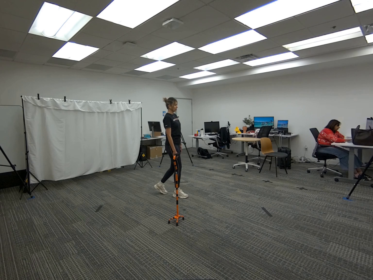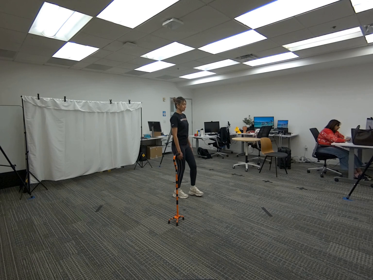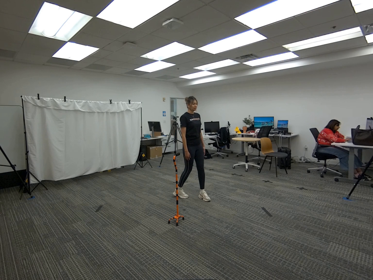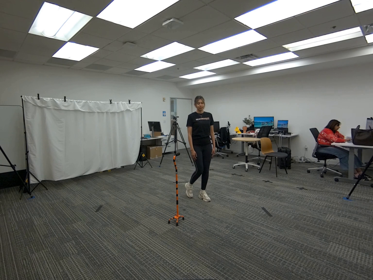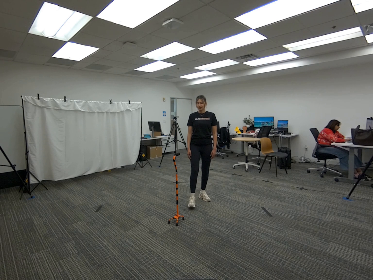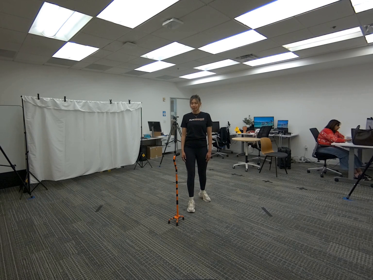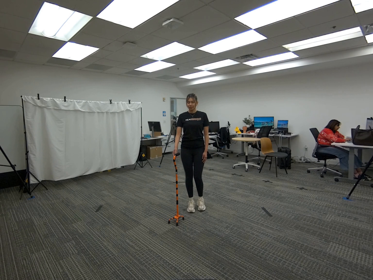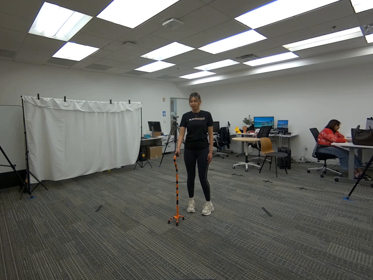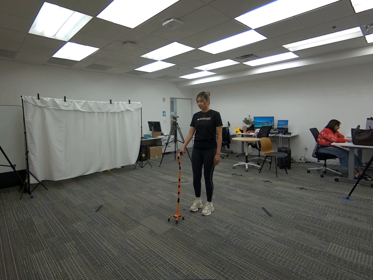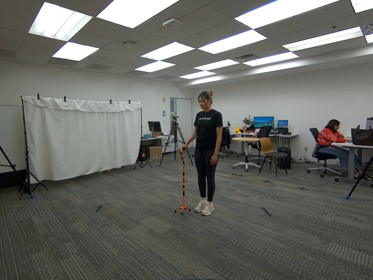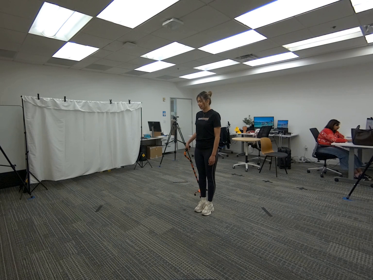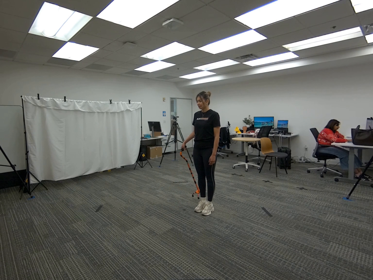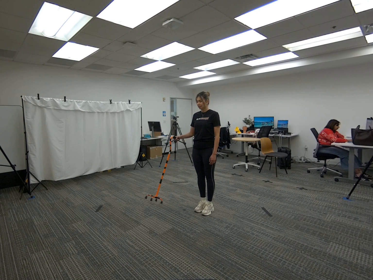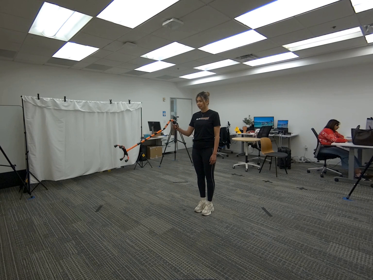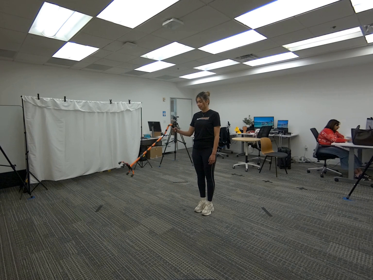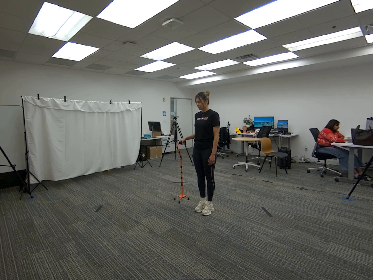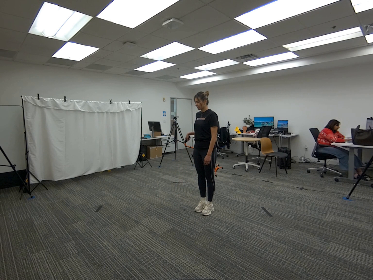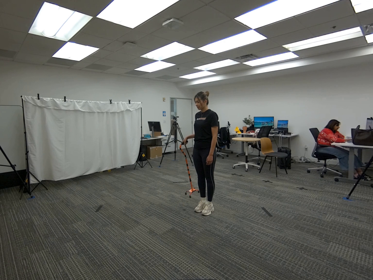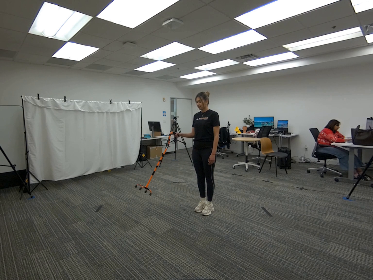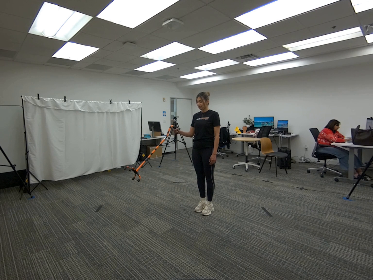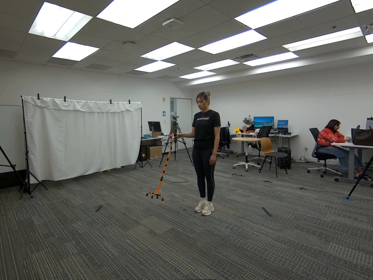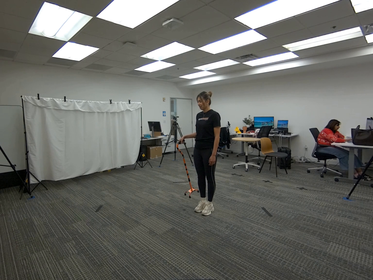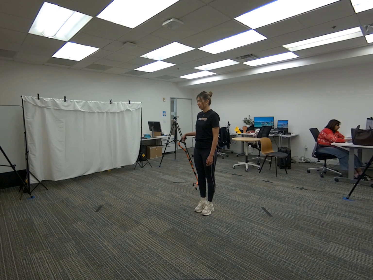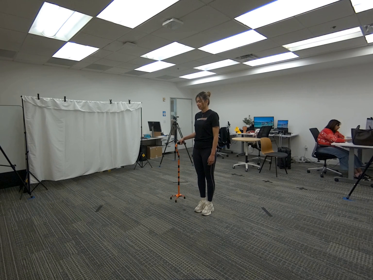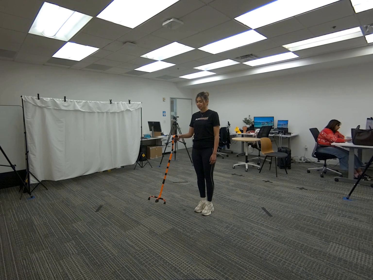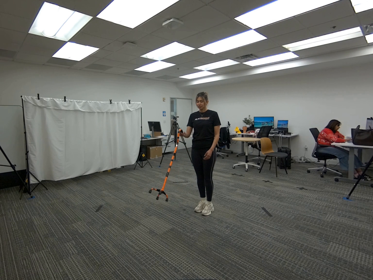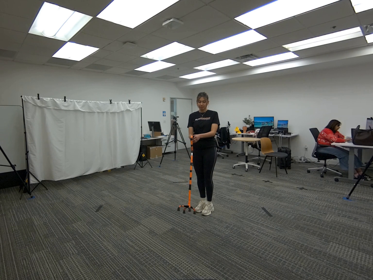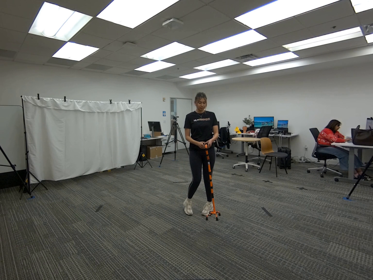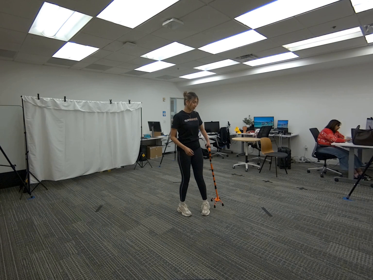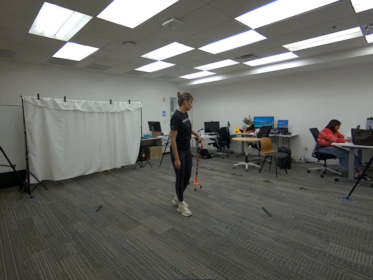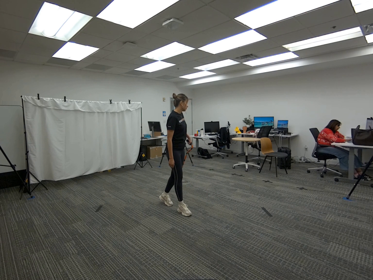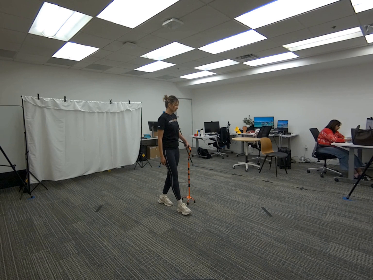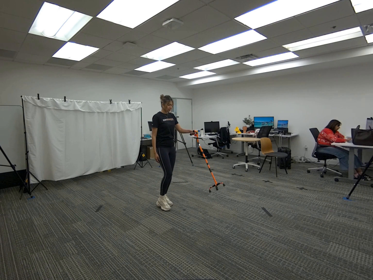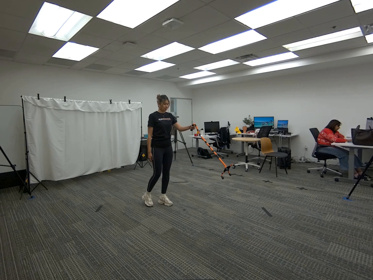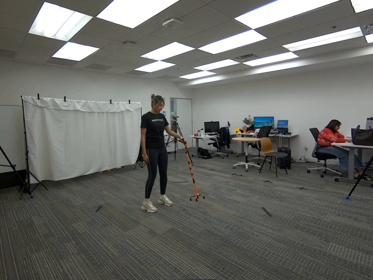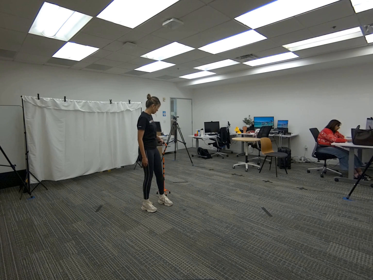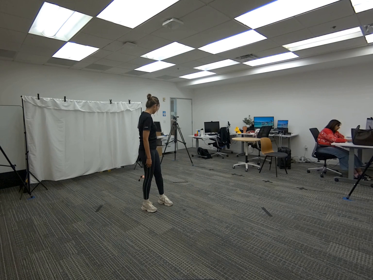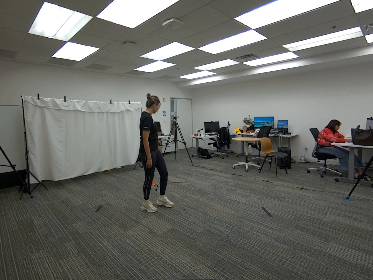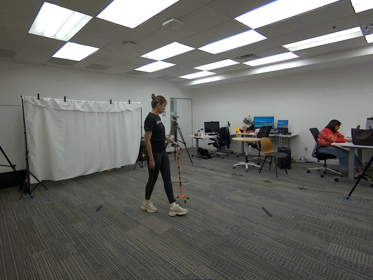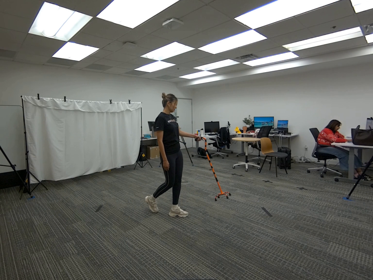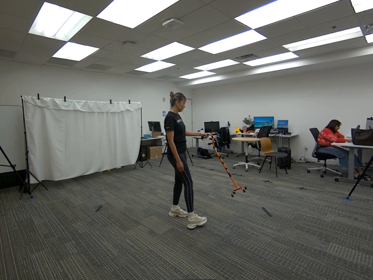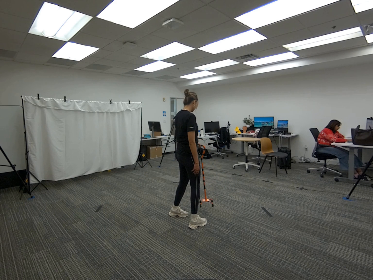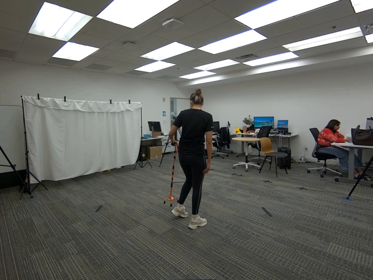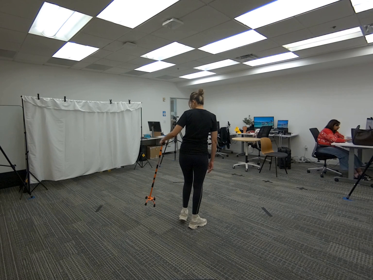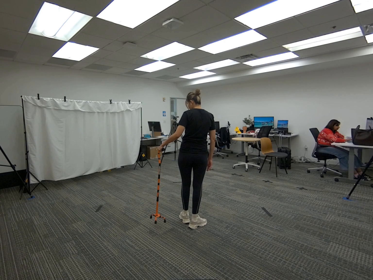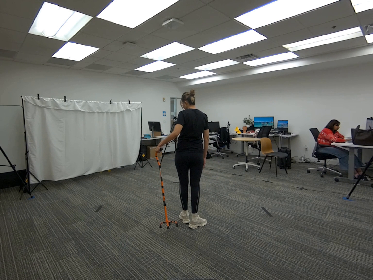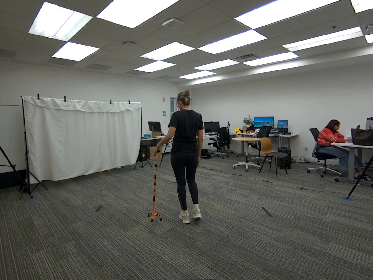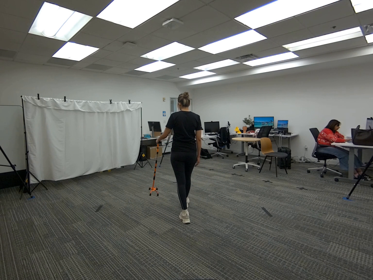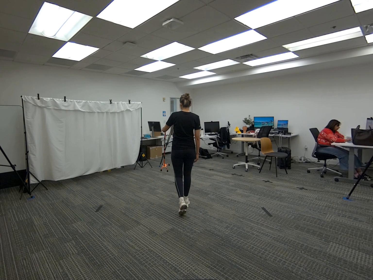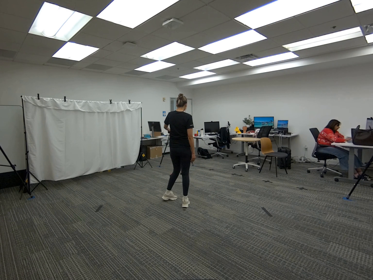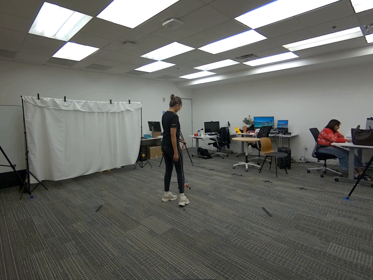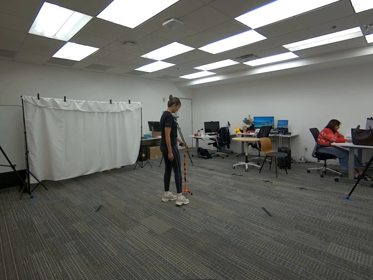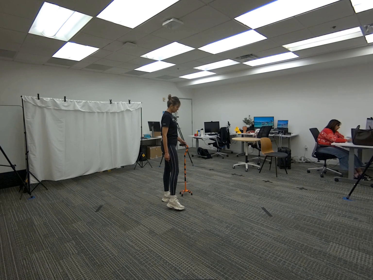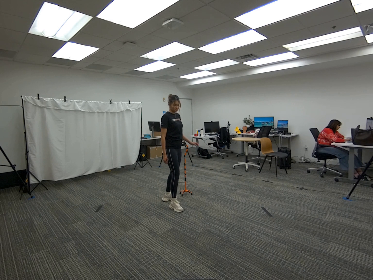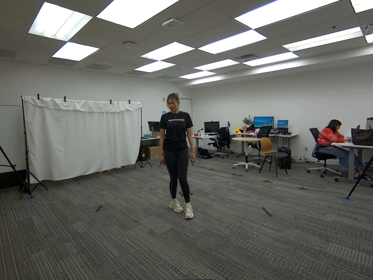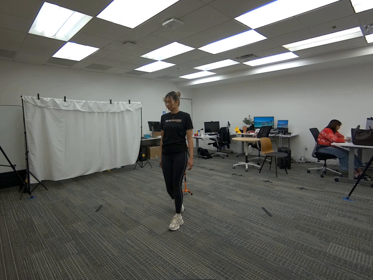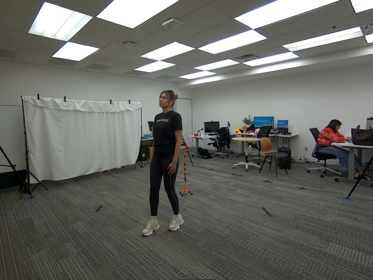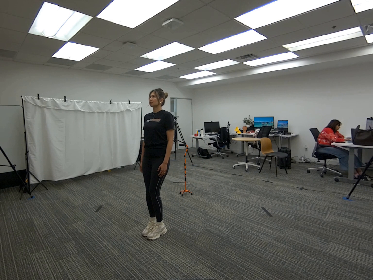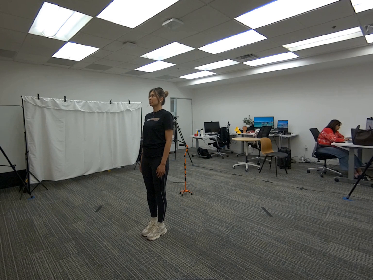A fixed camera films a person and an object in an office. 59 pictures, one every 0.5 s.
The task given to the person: Walk over to the cane on the ground and use your right hand to grasp the cane then swing the cane on your side and then proceed to handover the cane to your left hand and perform a swinging motion. Place on the ground when complete.
